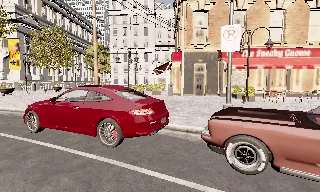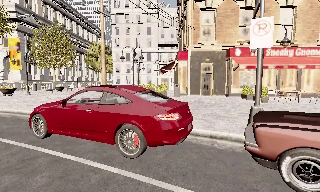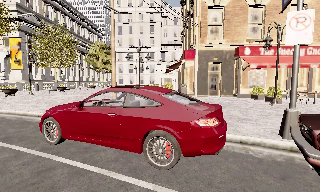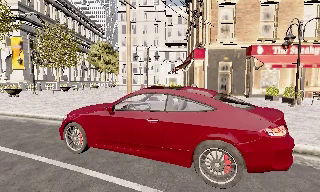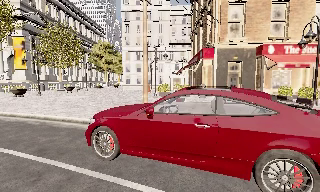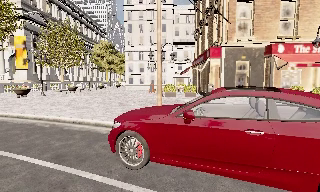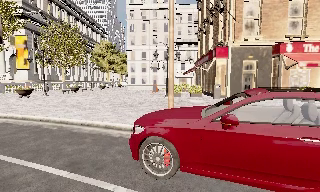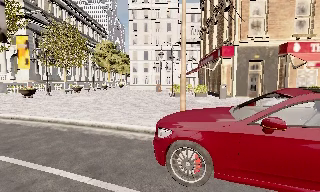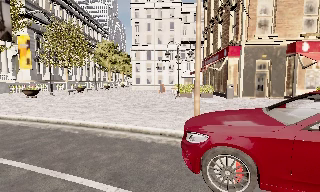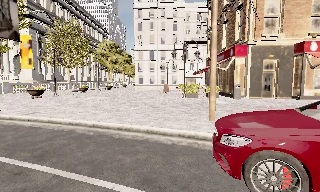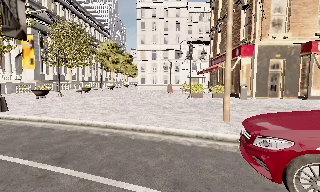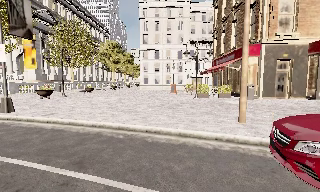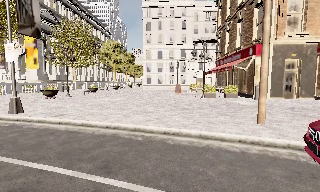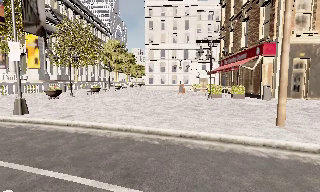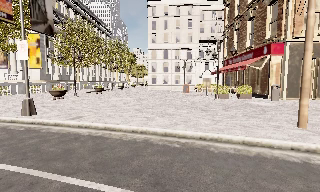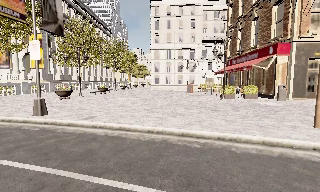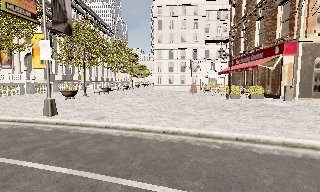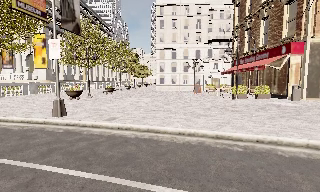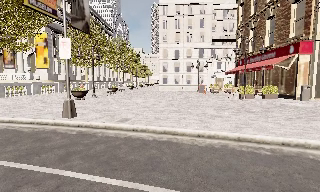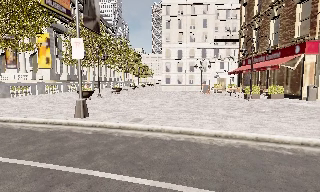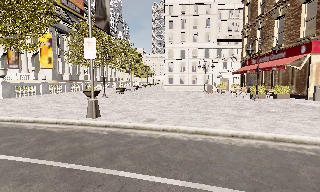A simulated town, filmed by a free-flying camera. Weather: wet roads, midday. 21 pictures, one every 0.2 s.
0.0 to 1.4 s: The camera travels to its left and forward, about 5 m, so close, fixed things drift to the right.
1.4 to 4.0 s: The camera travels to its left, about 6 m, so close, fixed things drift to the right.
The film runs forward here.
